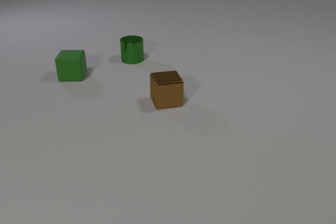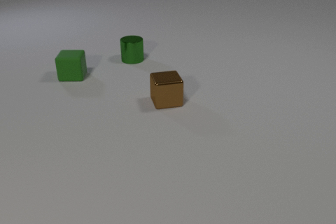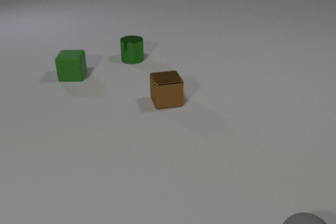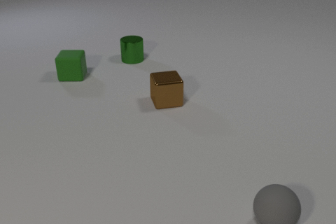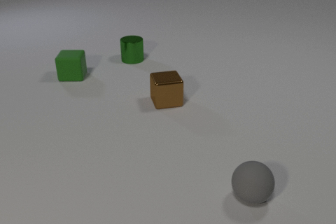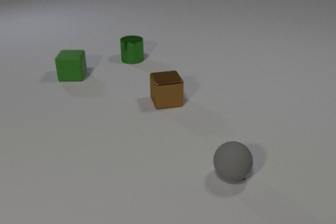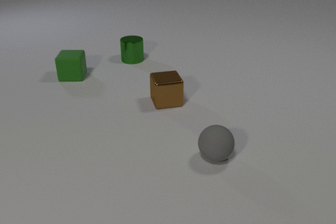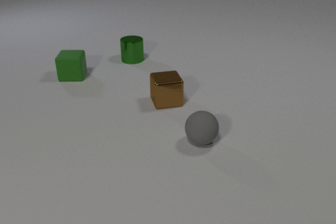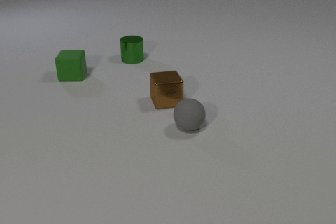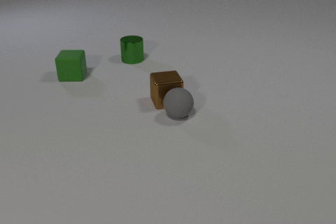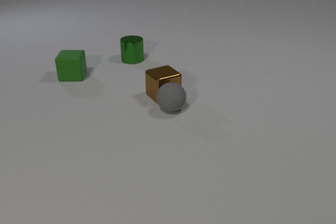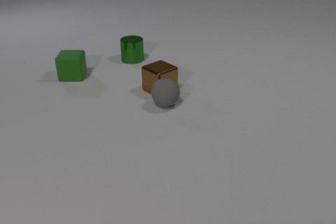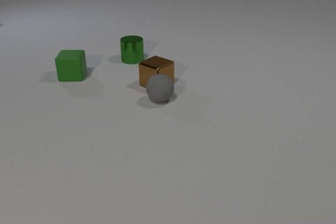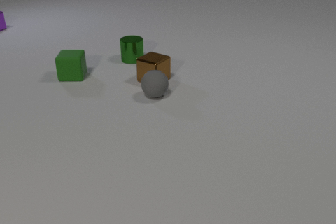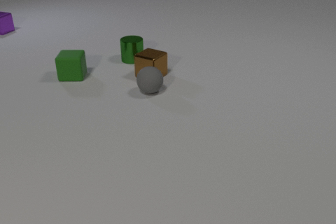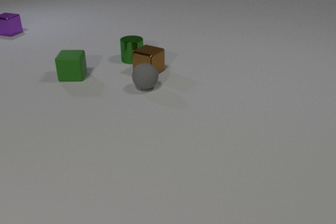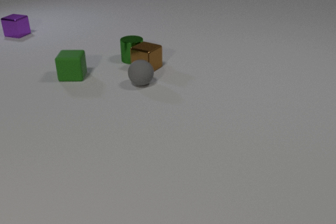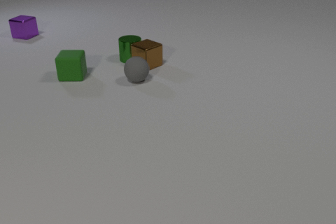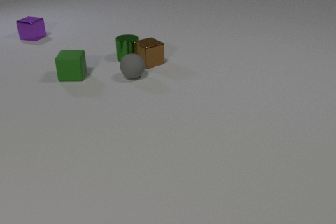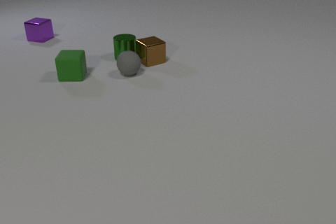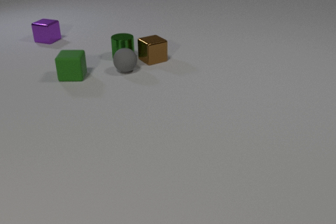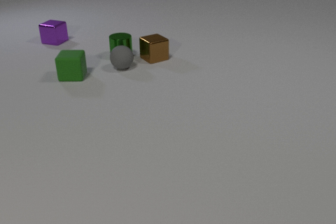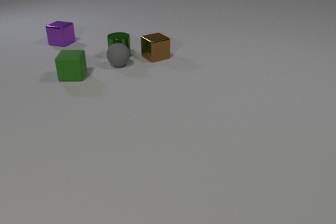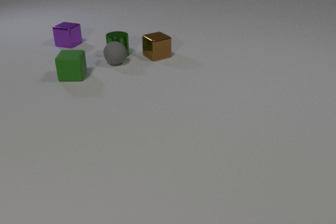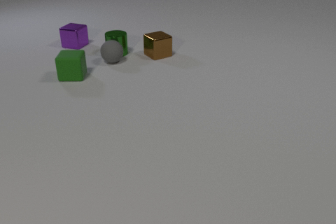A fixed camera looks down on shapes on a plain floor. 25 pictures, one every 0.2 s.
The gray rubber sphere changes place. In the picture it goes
away from the camera.
The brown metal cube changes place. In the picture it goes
away from the camera.
0.0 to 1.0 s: The gray rubber sphere comes in at the bottom edge, rolls away from the camera and to the left.
1.0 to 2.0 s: The gray rubber sphere rolls away from the camera and to the left. The brown metal cube slides away from the camera. The gray rubber sphere and the brown metal cube collide.
2.0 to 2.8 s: The gray rubber sphere rolls away from the camera and to the left. The brown metal cube slides away from the camera, spins so that its near face slides to the right, counterclockwise seen from above. The purple metal cube comes in at the left edge, slides toward the camera and to the right.
2.8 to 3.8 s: The gray rubber sphere rolls away from the camera and to the left. The brown metal cube slides away from the camera, spins so that its near face slides to the left, clockwise seen from above. The purple metal cube slides toward the camera and to the right. The green metal cylinder slides to the left and away from the camera. The brown metal cube and the green metal cylinder collide.
3.8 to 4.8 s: The gray rubber sphere rolls away from the camera and to the left. The brown metal cube slides away from the camera and to the right. The purple metal cube slides to the right and toward the camera. The green metal cylinder slides away from the camera and to the left. The gray rubber sphere and the green metal cylinder collide.
Are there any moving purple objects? yes.
Are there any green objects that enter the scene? no.
How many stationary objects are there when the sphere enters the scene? 3.
